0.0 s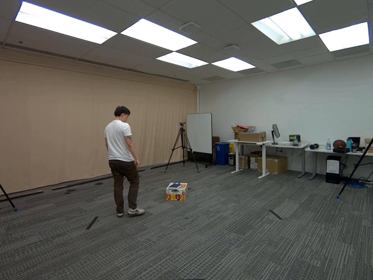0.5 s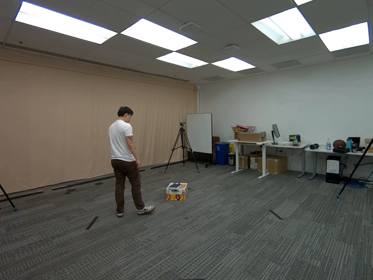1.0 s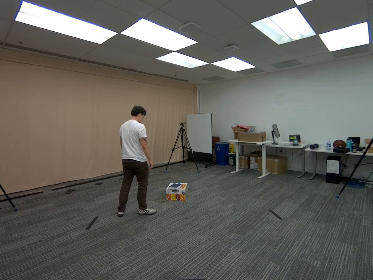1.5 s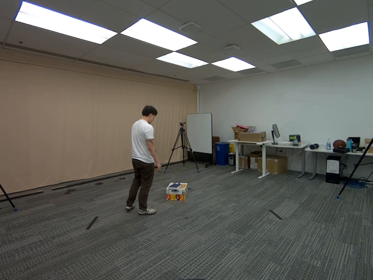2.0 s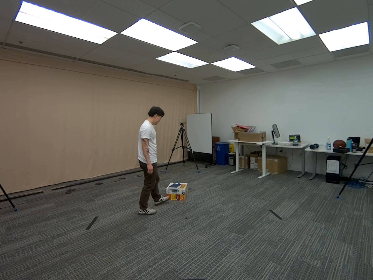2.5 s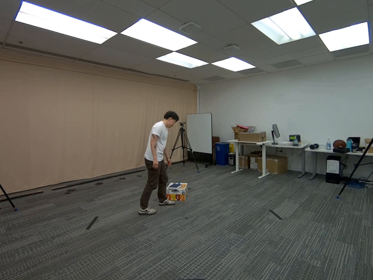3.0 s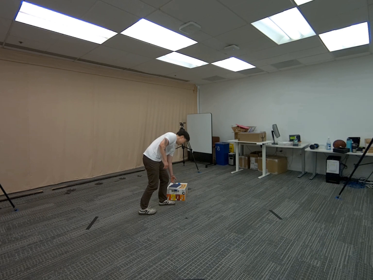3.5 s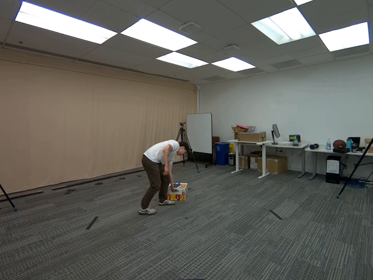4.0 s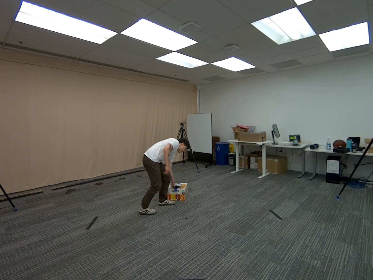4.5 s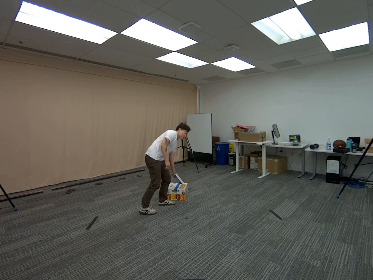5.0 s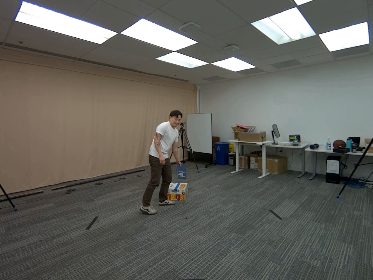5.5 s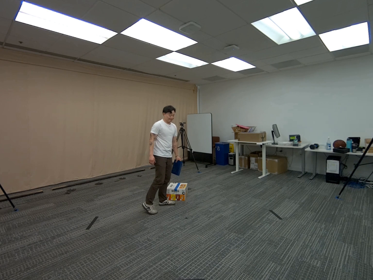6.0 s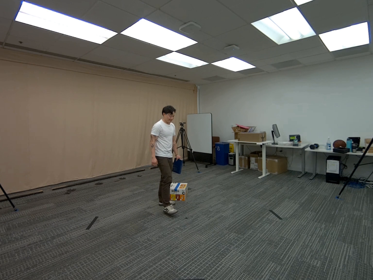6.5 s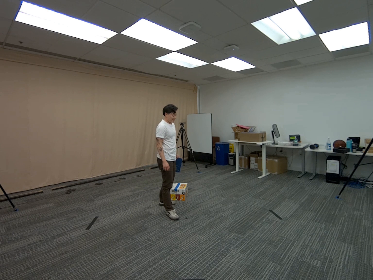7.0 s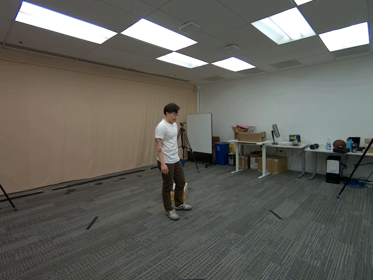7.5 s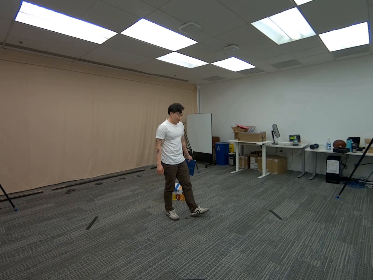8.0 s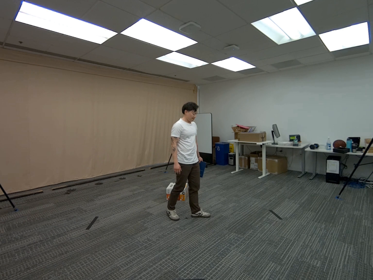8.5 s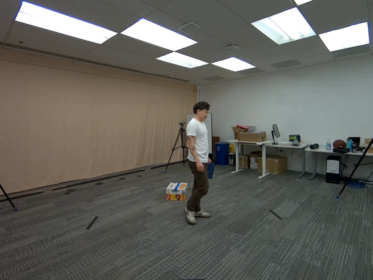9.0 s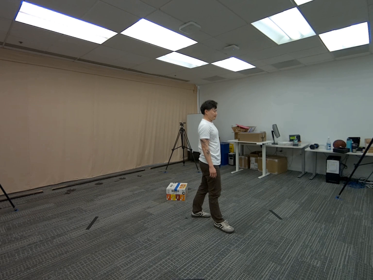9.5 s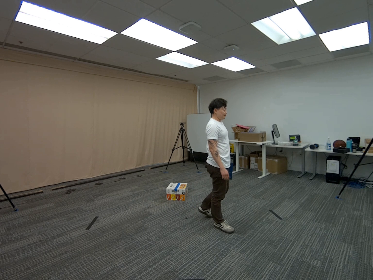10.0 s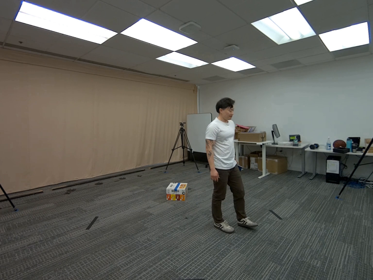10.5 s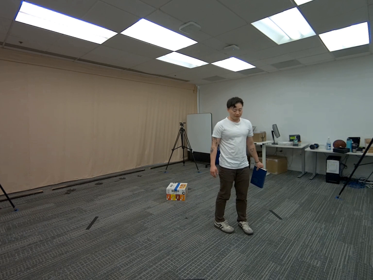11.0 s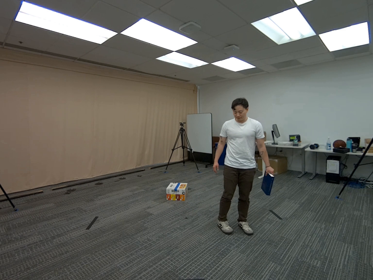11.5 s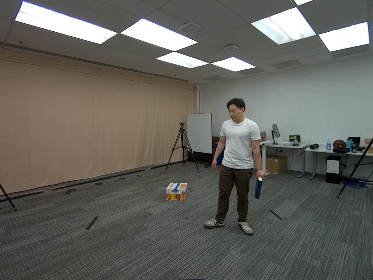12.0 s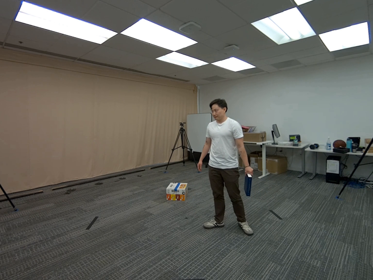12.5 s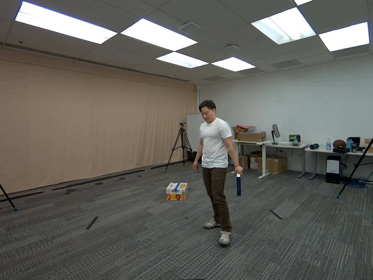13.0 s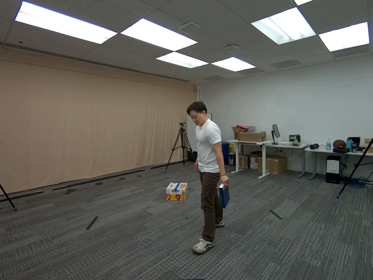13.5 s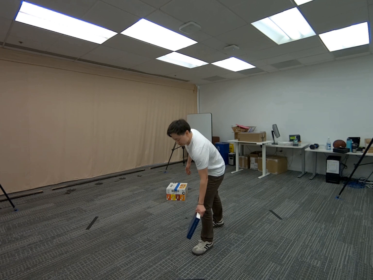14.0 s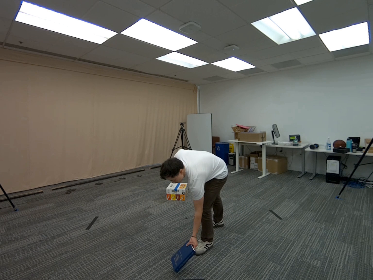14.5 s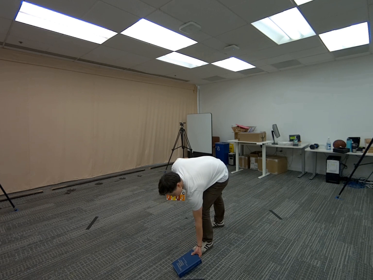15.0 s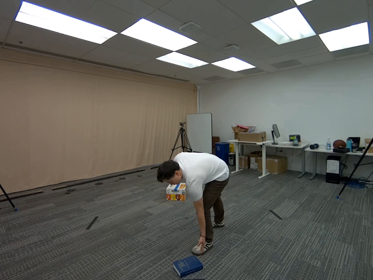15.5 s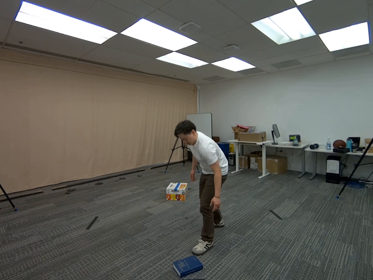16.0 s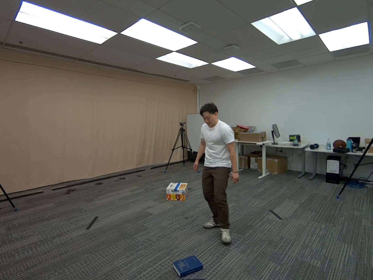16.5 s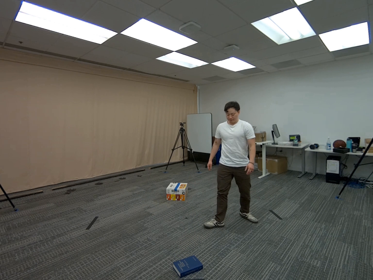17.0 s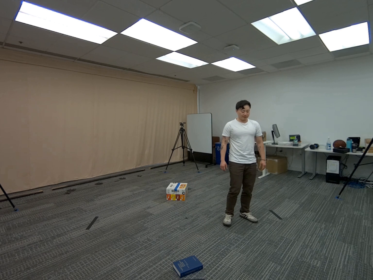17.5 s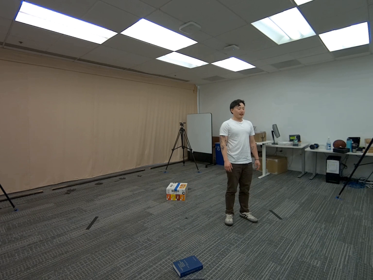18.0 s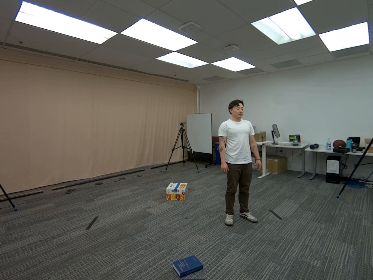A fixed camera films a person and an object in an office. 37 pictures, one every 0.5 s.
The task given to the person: Walk to the dark blue book on the snack box, use your left hand to pick up the book, walk around and place the book on the floor.
